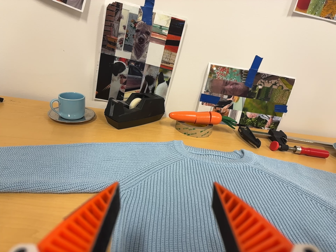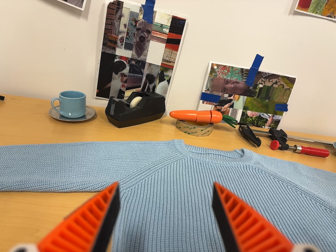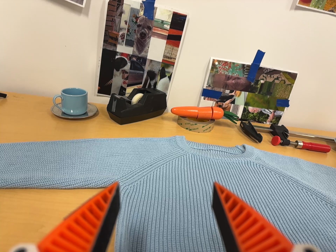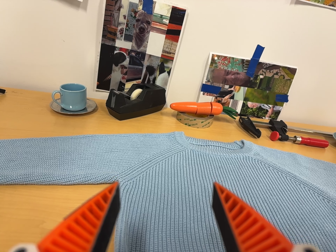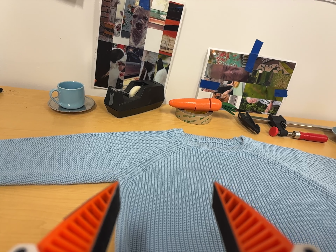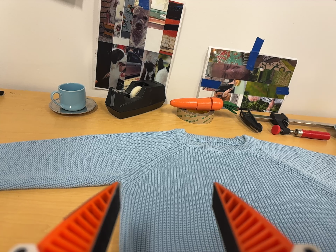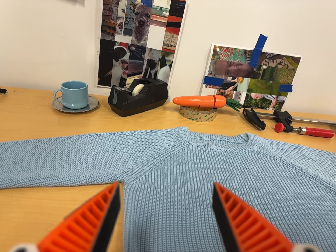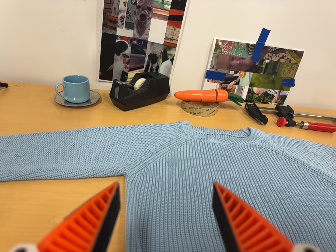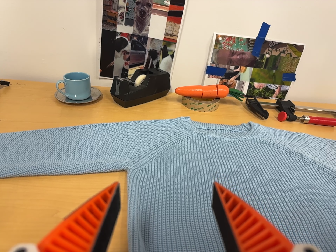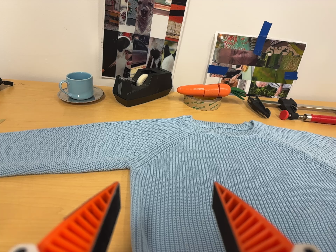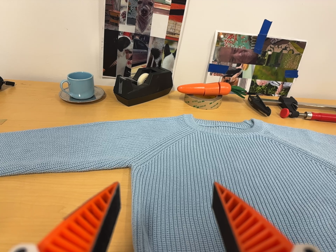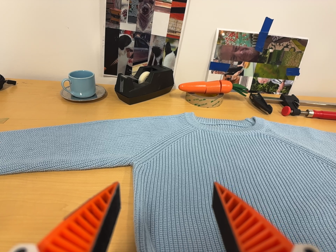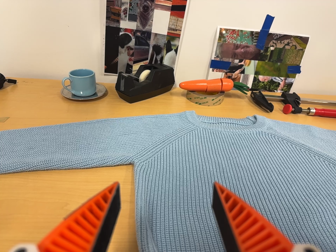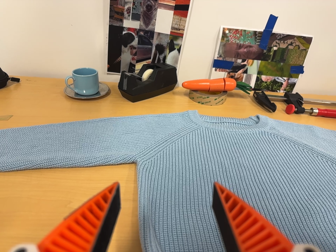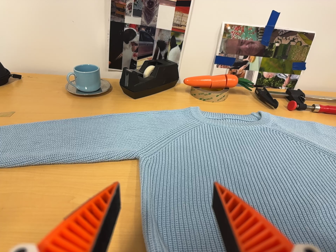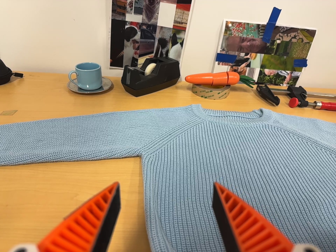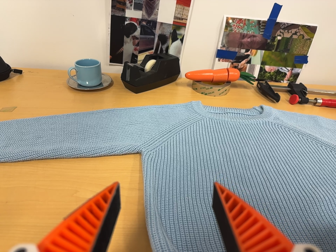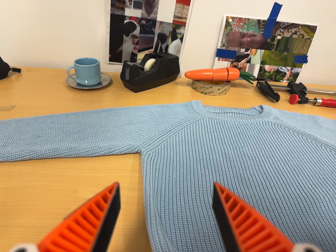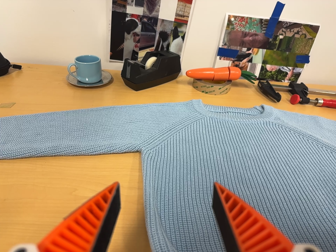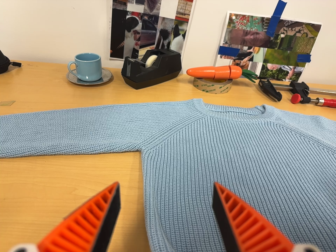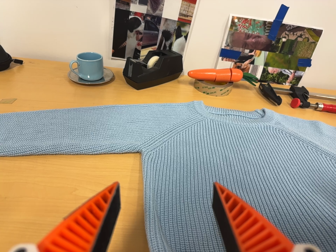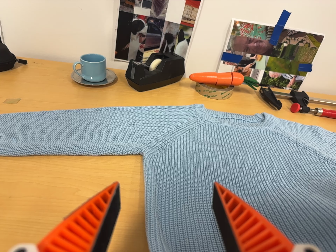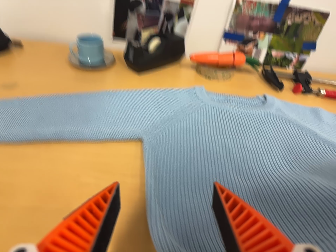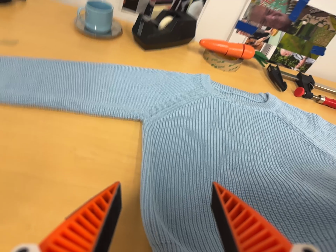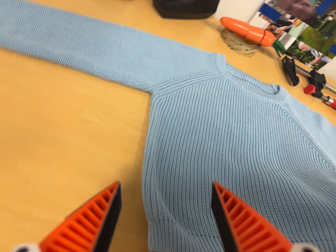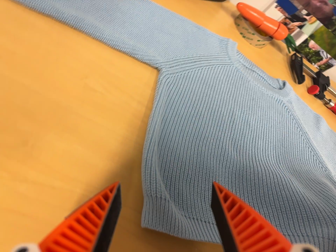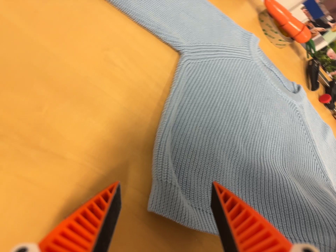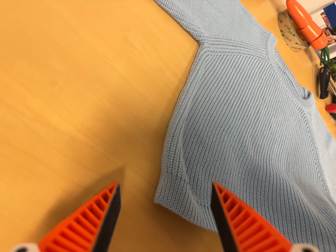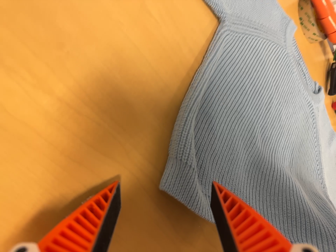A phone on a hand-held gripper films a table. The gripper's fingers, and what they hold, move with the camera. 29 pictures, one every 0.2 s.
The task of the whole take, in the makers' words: fold up.
0.0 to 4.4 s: The camera's aim tips toward the bottom of its view by about 15 degrees, and the scene shifts upward.
4.4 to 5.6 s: The camera pans to its right by about 10 degrees. It travels to its left and forward, about 14 cm. Its aim tips toward the bottom of its view by about 25 degrees, and the scene shifts upward. It rolls about its line of sight by about 45 degrees, and the scene rotates clockwise.
The film runs forward here.
